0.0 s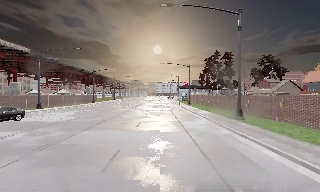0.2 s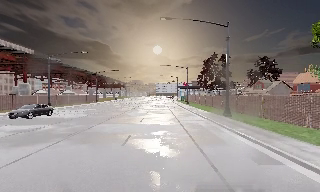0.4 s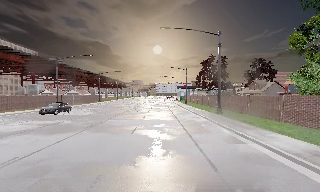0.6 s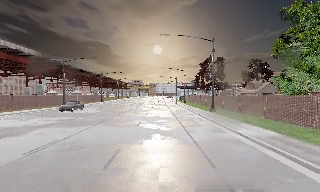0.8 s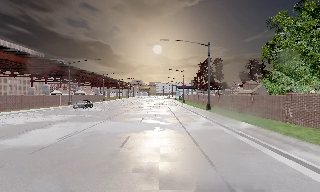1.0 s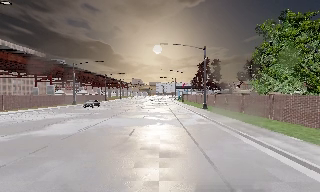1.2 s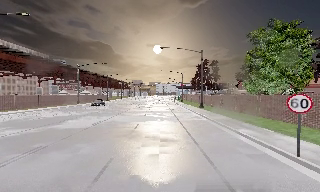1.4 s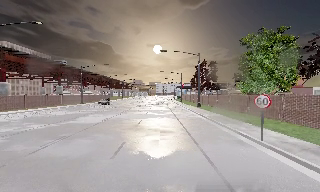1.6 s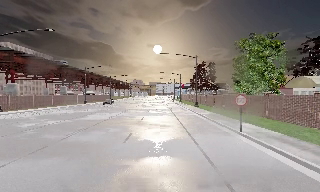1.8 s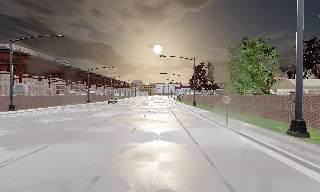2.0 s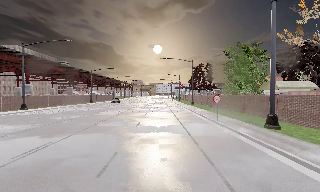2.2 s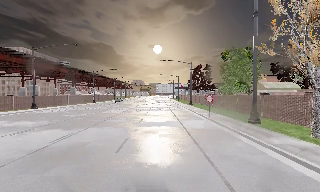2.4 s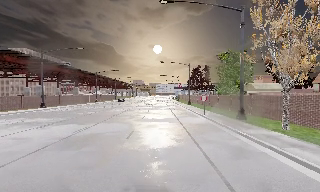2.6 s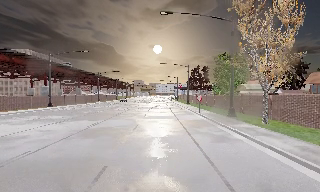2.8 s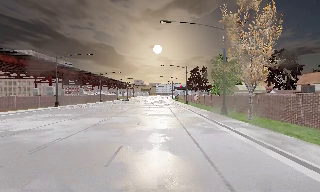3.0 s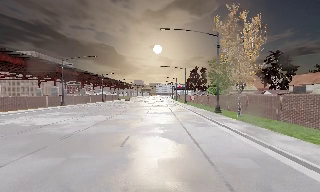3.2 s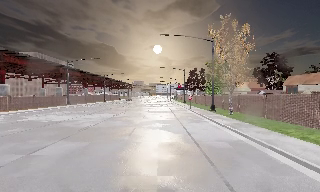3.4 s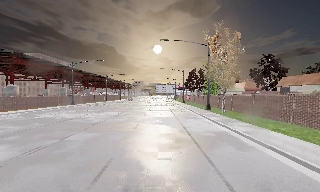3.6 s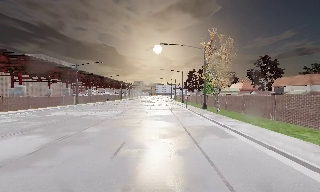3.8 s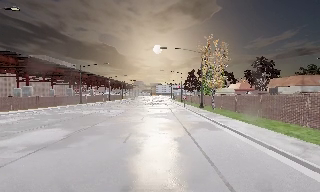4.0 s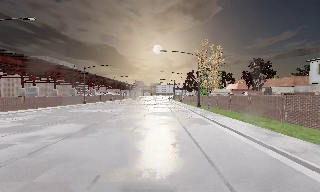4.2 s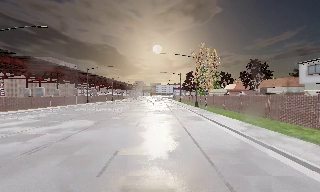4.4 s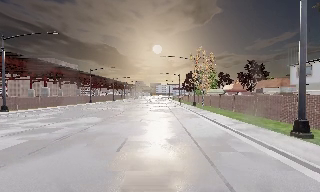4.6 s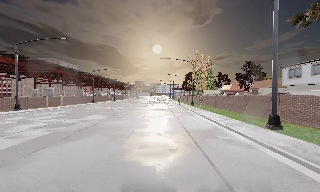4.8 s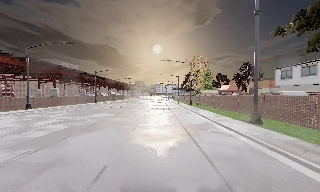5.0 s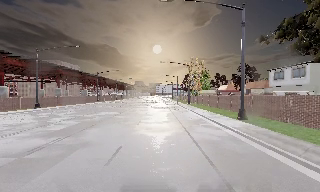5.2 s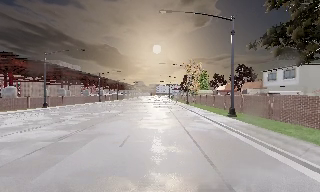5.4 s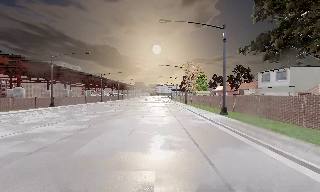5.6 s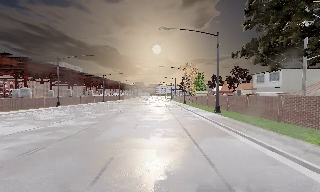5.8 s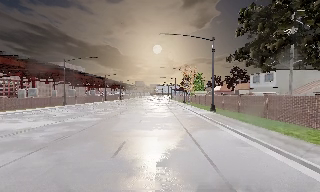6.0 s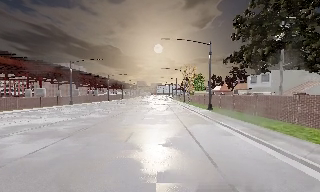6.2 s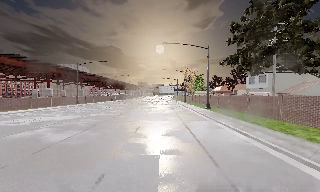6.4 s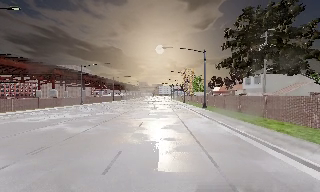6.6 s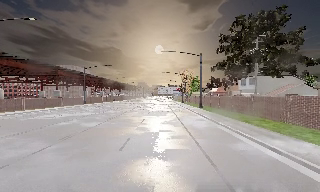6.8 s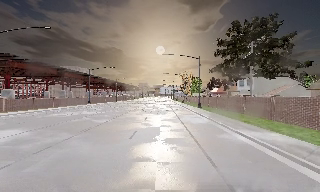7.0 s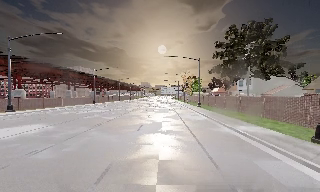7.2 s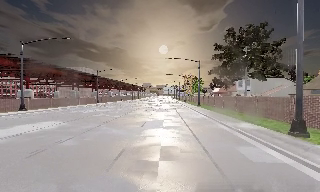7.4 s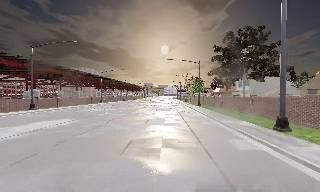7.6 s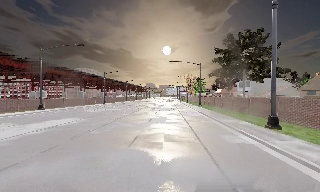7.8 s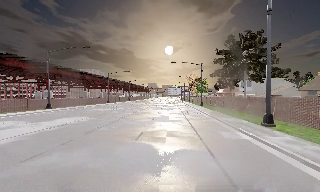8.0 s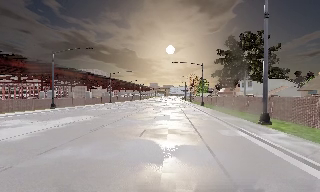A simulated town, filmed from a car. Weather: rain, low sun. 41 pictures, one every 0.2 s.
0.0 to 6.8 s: The camera travels backward, about 70 m, so what stands in front gets smaller.
6.8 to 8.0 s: The camera travels backward, about 8 m, so what stands in front gets smaller. It loses speed.
The film runs backward here.
